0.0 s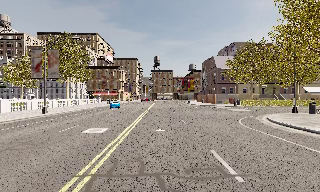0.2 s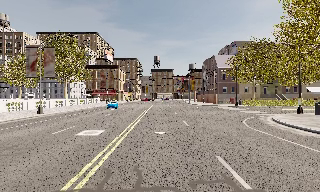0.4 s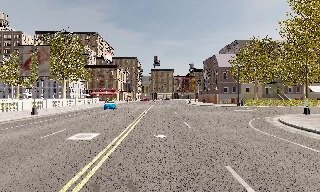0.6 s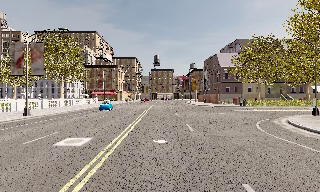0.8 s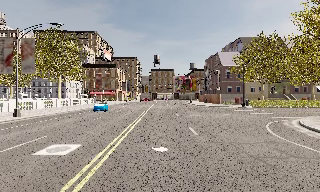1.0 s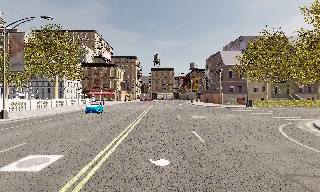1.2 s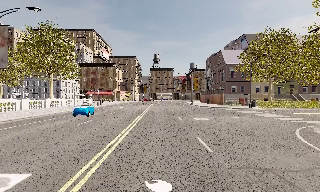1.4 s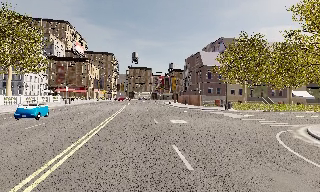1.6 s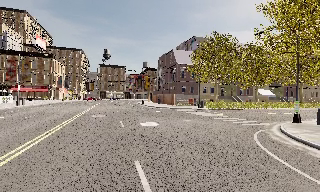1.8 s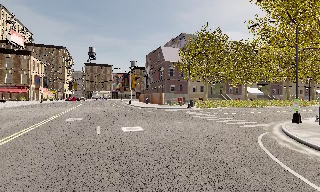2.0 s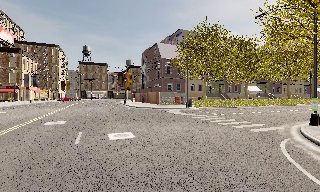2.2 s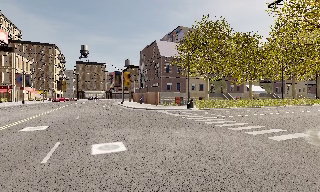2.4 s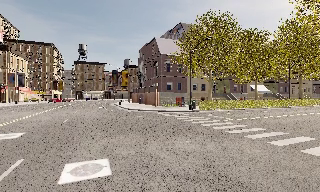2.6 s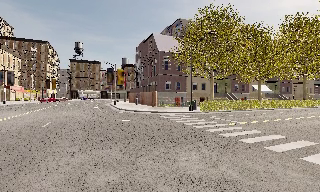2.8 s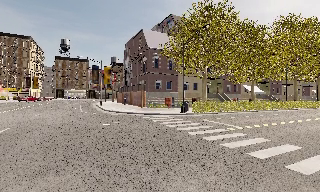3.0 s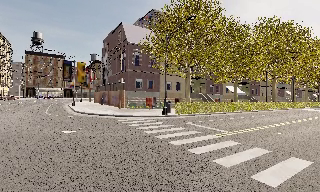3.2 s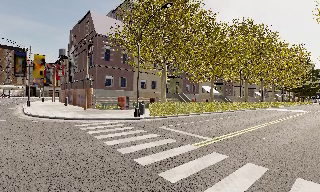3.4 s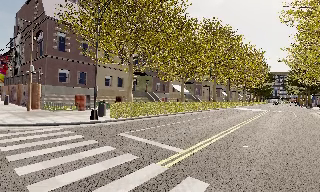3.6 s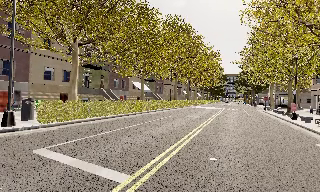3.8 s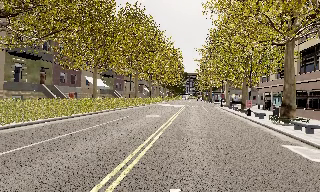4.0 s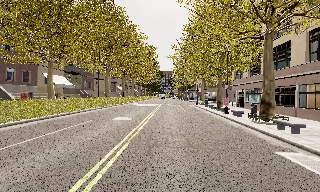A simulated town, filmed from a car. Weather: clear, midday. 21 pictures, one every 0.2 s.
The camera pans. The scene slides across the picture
to the left.
The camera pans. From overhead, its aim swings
clockwise.
0.0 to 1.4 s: The camera travels forward, about 7 m, so what stands in front looms larger. It gains speed.
1.4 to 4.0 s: The camera pans to its right, which is clockwise from overhead, by about 80 degrees. It travels forward, about 25 m.
The film runs forward here.
